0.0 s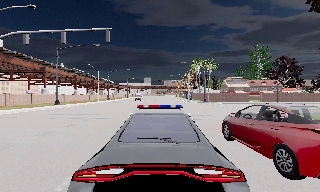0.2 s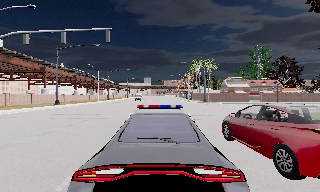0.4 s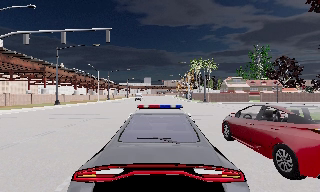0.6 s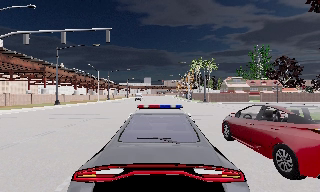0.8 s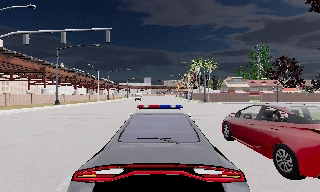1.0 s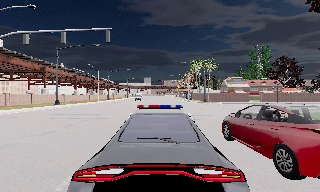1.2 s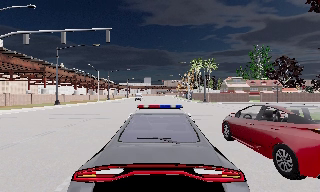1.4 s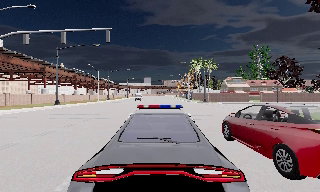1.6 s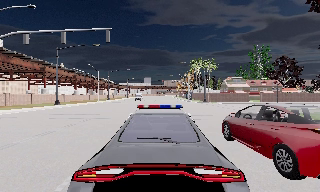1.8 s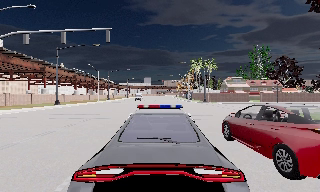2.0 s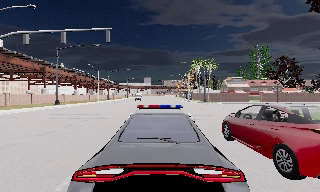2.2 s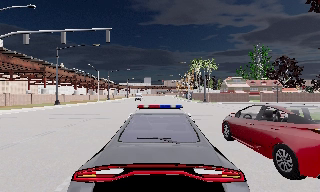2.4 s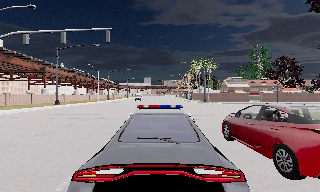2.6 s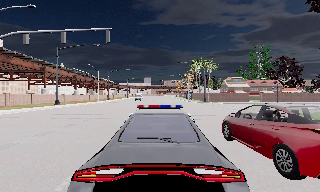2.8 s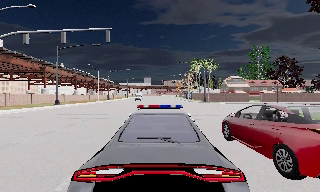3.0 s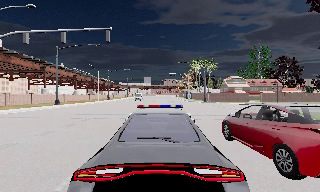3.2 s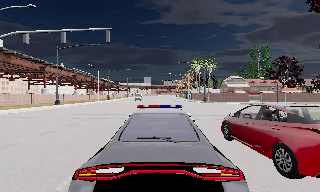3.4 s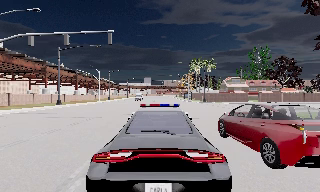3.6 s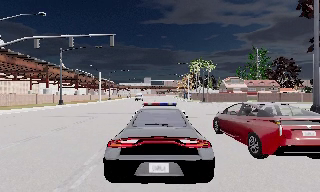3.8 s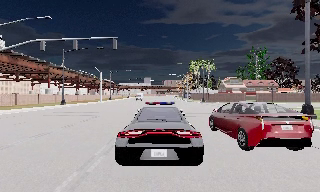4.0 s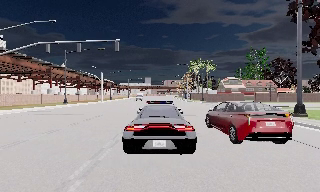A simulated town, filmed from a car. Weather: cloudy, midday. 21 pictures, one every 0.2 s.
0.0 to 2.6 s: The camera keeps its place and its aim.
2.6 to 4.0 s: The camera travels backward, about 2.5 m, so what stands in front gets smaller. It gains speed.
The film runs backward here.
